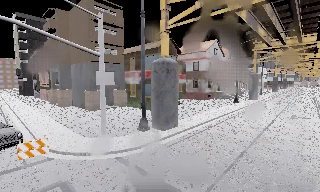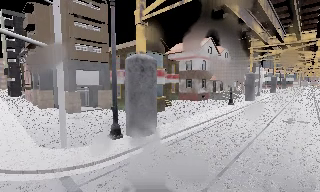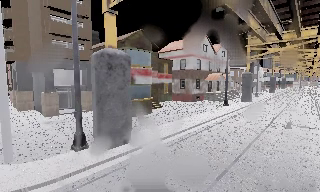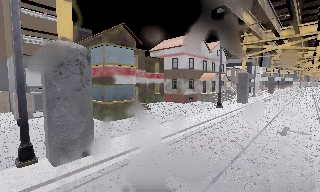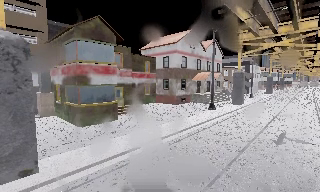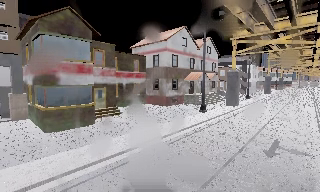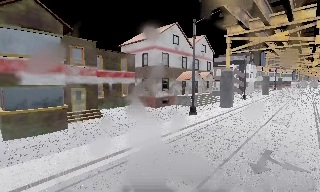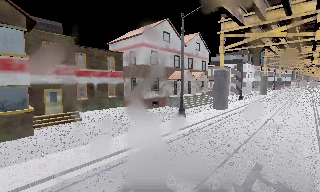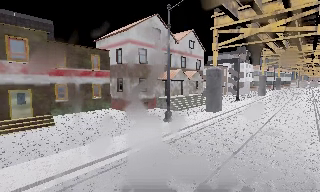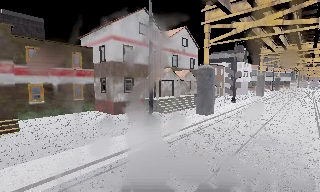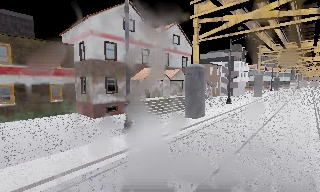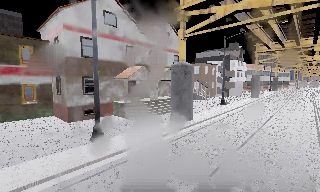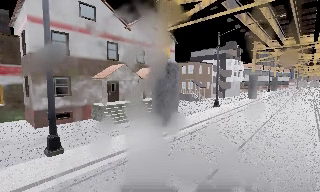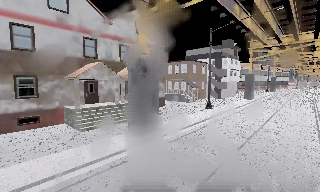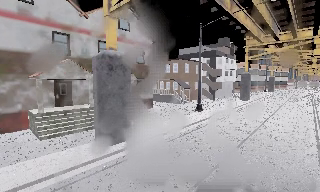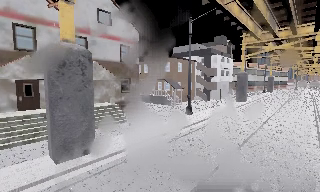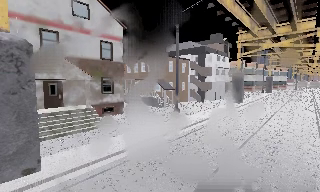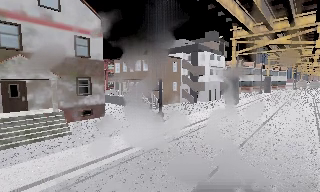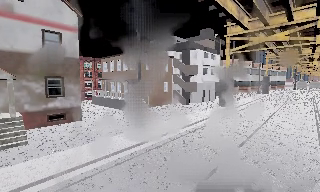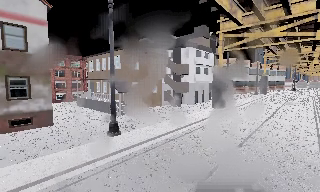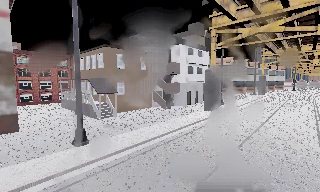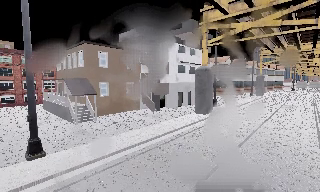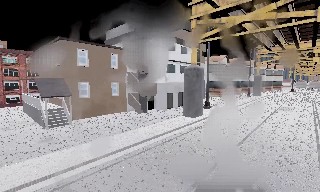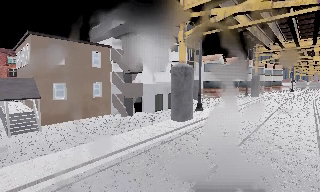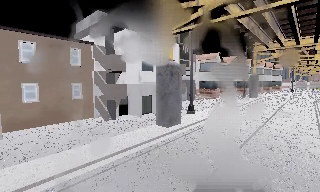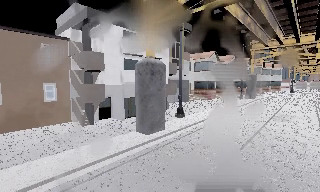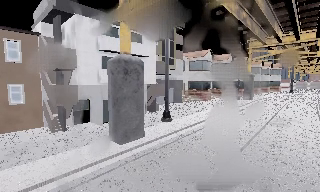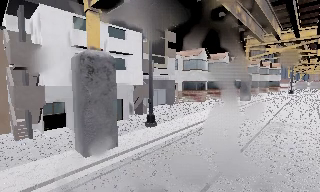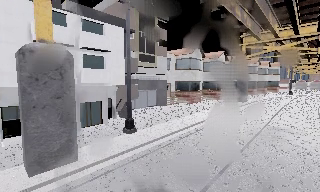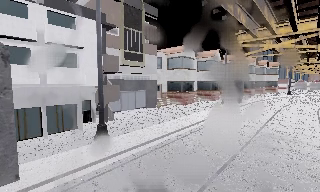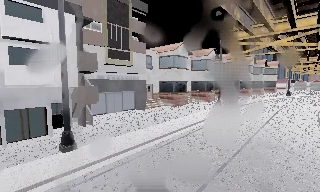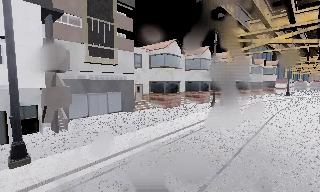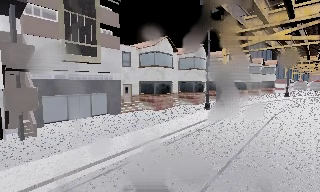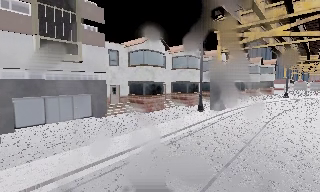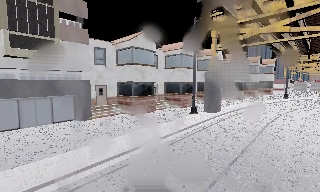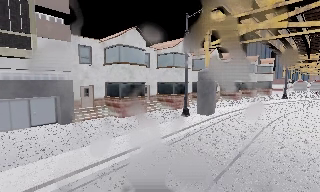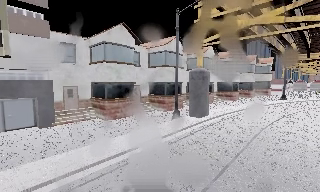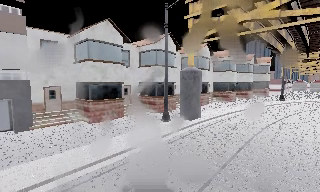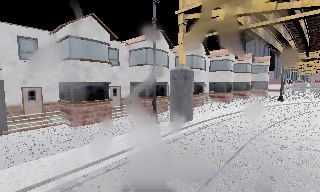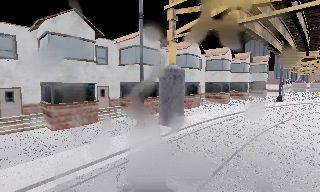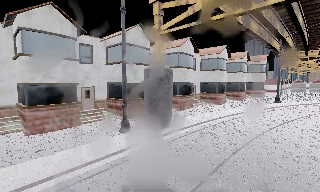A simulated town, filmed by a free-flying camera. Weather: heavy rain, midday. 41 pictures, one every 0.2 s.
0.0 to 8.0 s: The camera travels forward and to its right, about 80 m, so what stands in front looms larger.
The film runs backward here.
